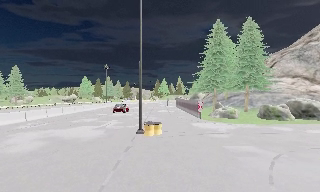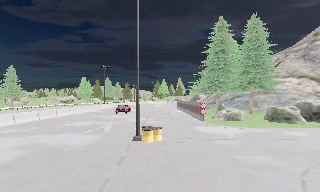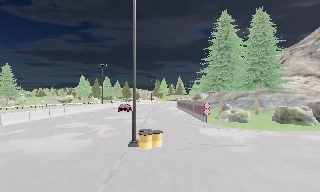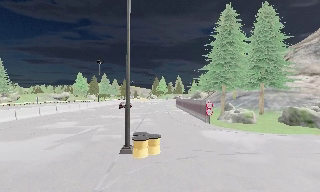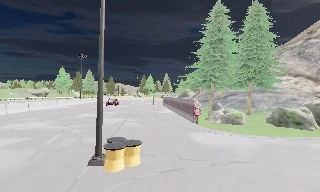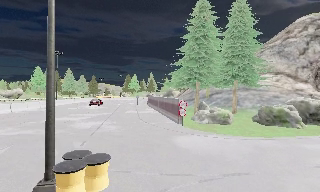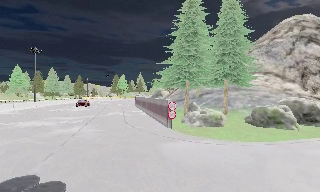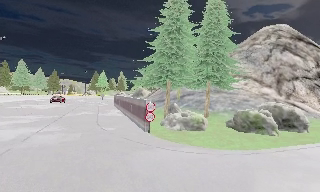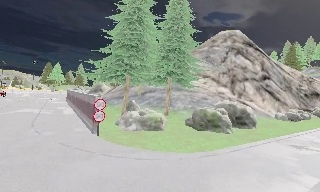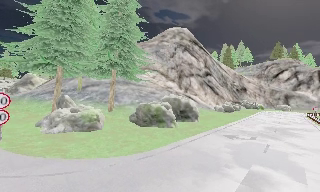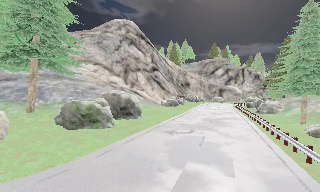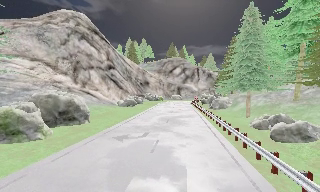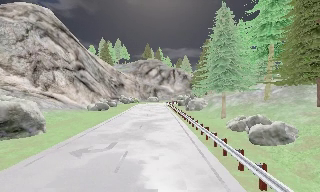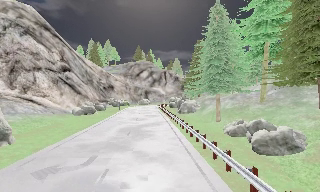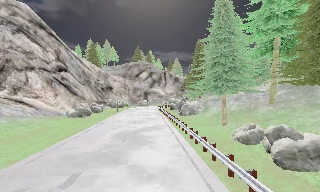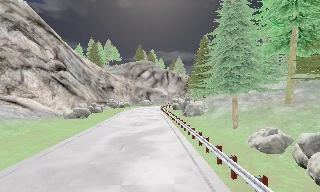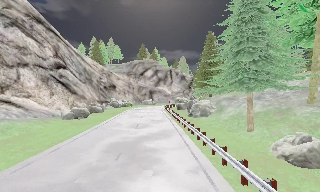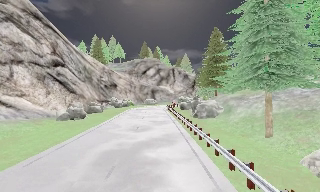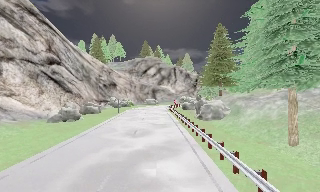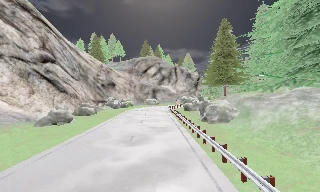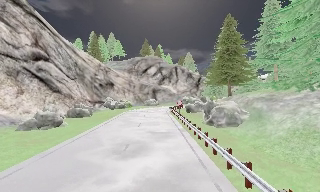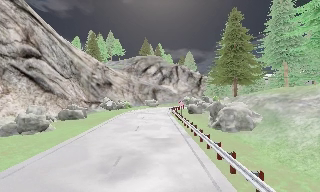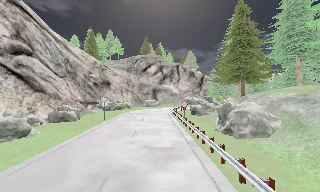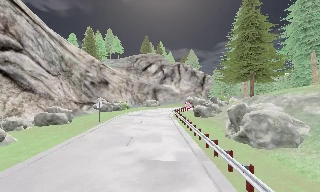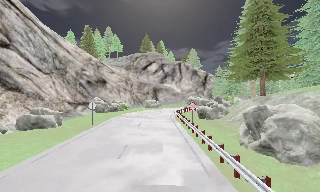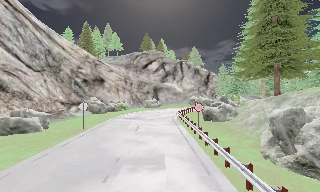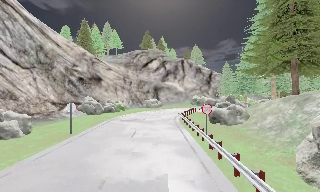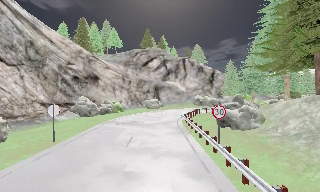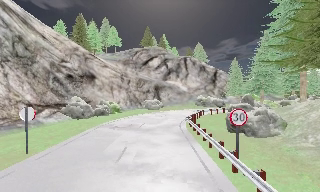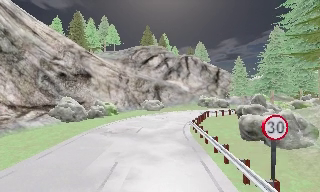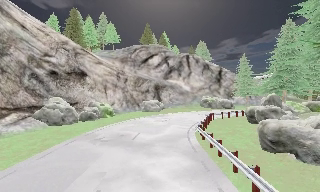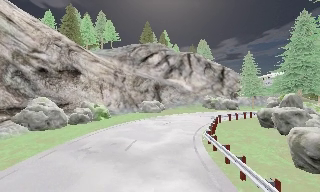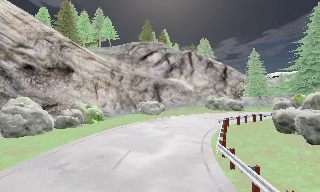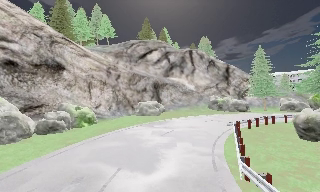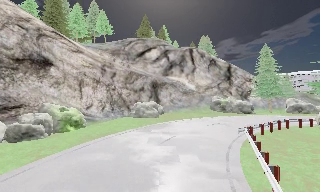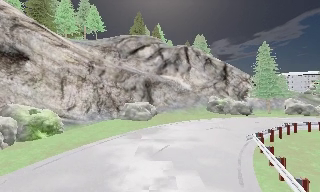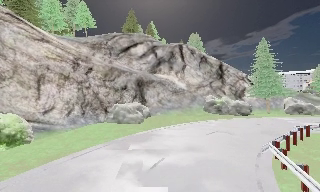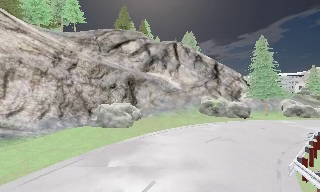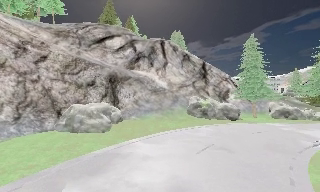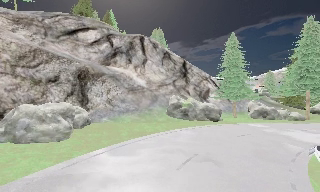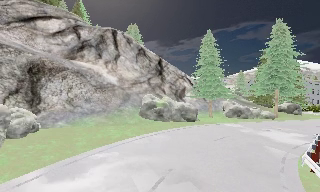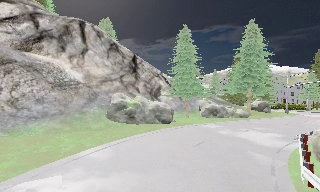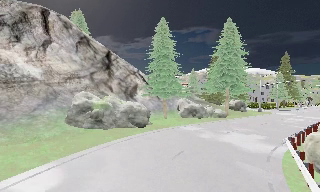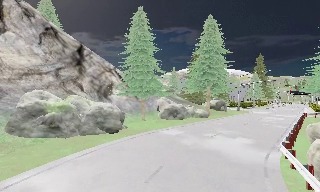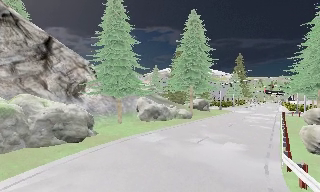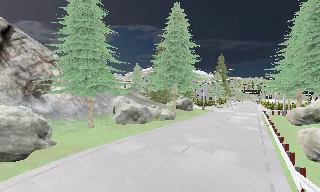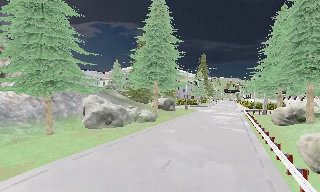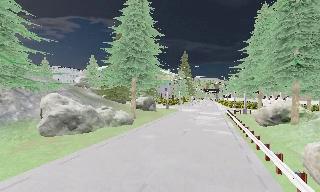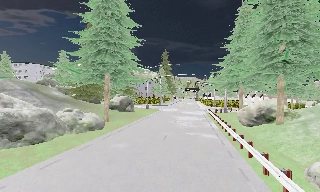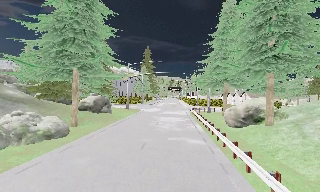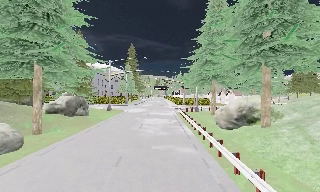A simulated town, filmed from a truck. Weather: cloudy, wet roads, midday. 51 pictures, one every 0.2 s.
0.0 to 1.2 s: The camera swings to its right by about 15 degrees, and the scene slides to the left. It travels forward, about 9 m, so what stands in front looms larger.
1.2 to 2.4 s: The scene slides to the left, as the camera pans about 75 degrees to its right. It travels forward and to its right, about 9 m.
2.4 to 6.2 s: The camera travels forward, about 35 m, so what stands in front looms larger.
6.2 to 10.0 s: The scene slides to the left, as the camera pans about 90 degrees to its right. It travels forward, about 35 m.
The film runs forward here.
